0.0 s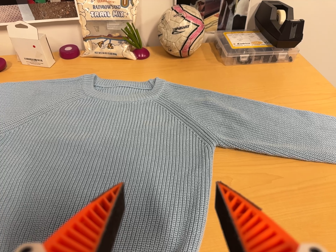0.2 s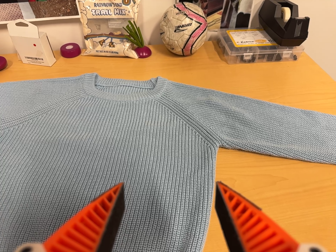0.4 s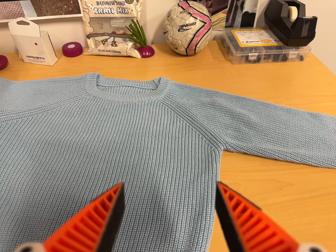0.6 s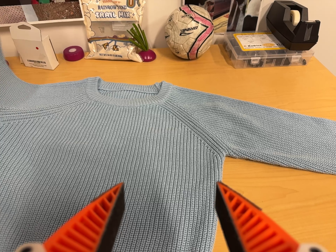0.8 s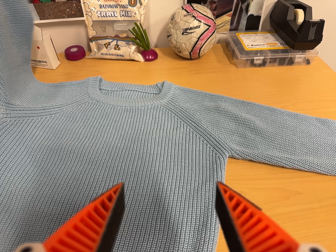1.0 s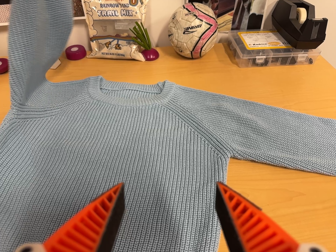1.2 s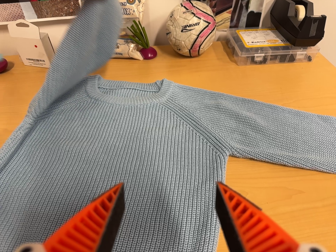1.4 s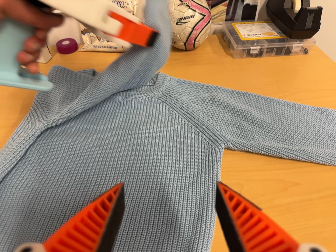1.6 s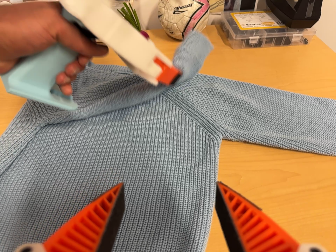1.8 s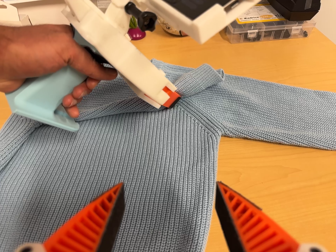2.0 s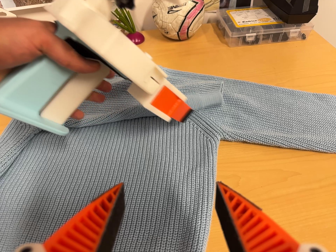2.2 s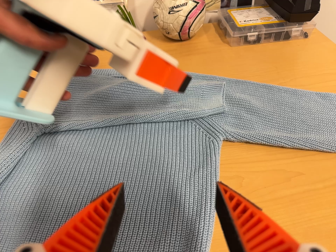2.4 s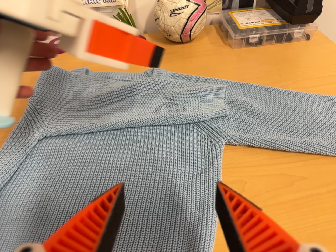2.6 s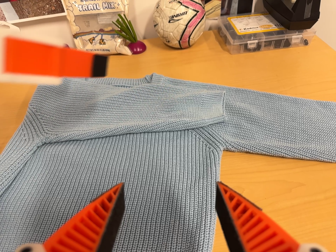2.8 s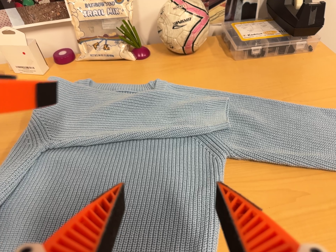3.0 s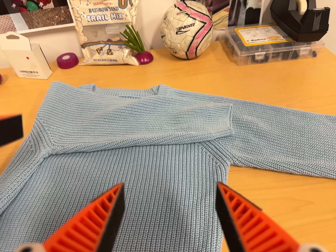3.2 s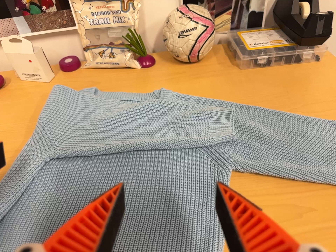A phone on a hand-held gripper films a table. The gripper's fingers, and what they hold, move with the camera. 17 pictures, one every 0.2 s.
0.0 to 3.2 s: The camera travels forward, about 8 cm, so what stands in front looms larger.
The film runs forward here.
